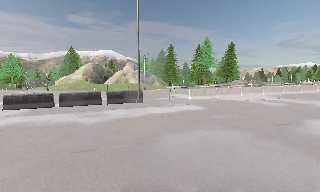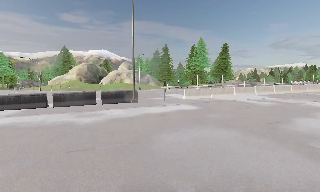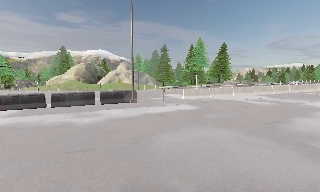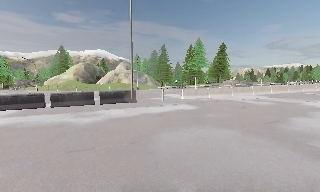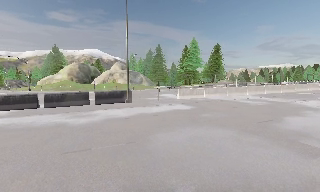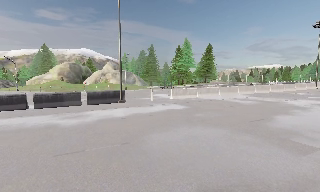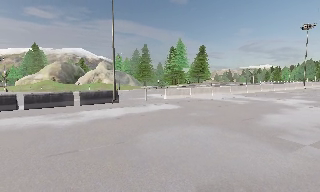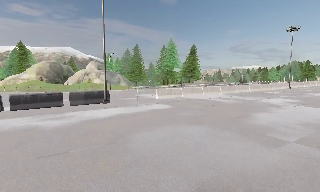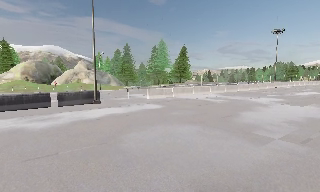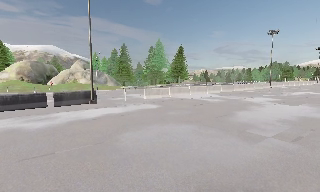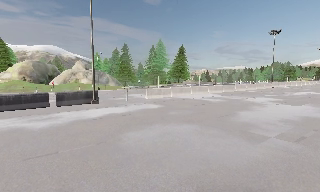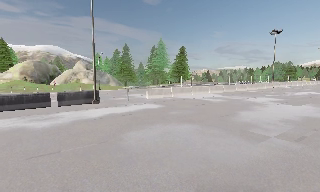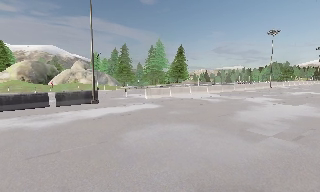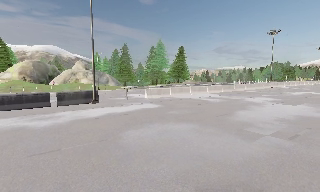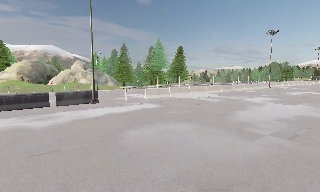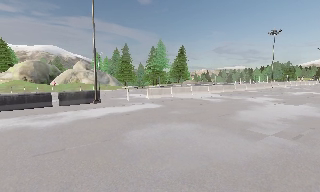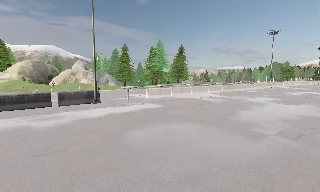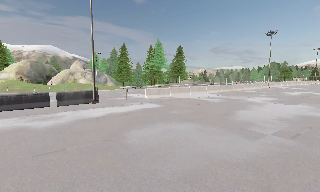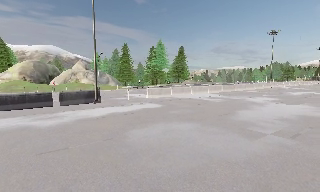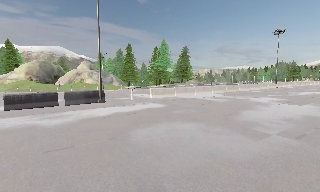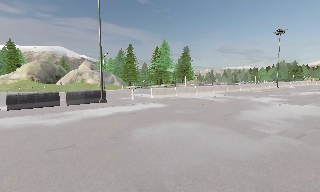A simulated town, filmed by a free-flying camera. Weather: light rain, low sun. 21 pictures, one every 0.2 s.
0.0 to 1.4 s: The camera pans to its right, which is clockwise from overhead, by about 10 degrees.
1.4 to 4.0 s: The camera travels backward, about 0.5 m, so what stands in front gets smaller.
The film runs backward here.
